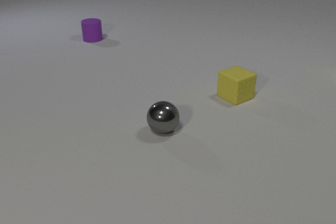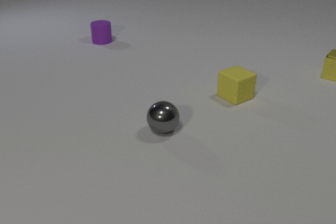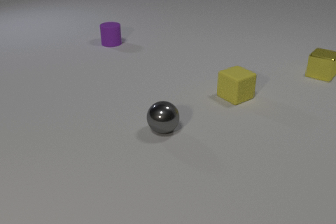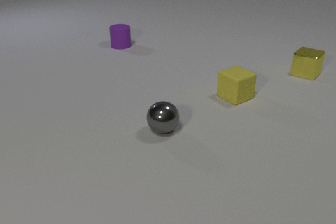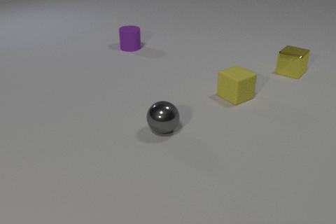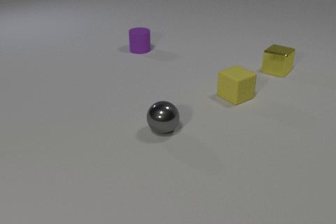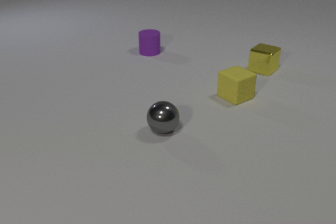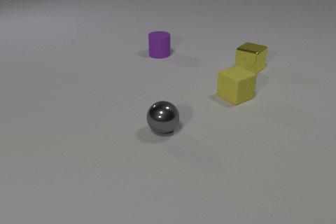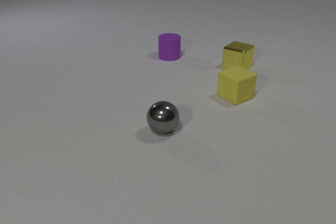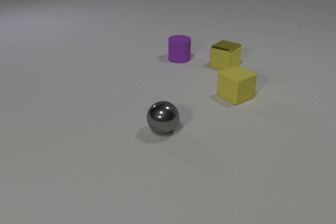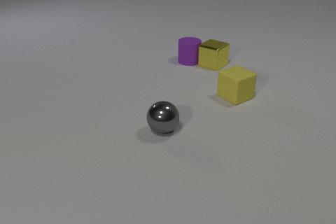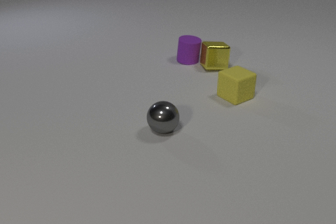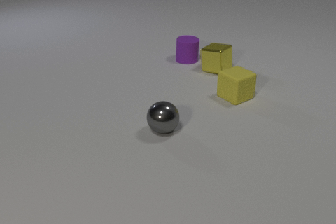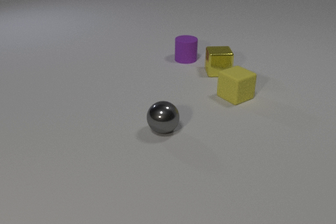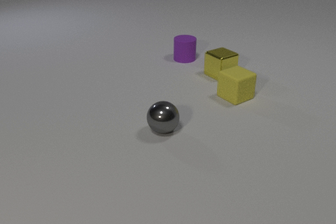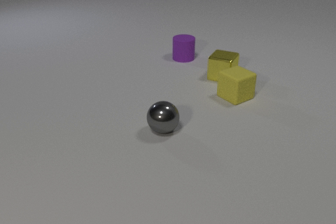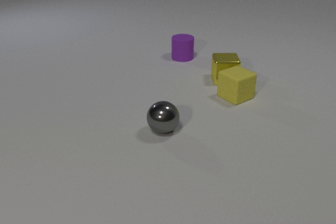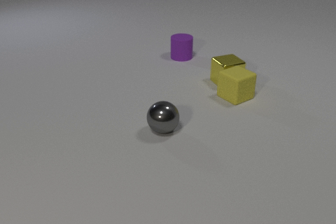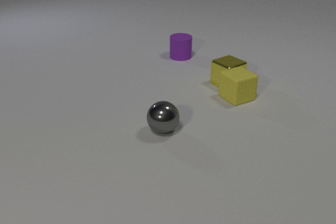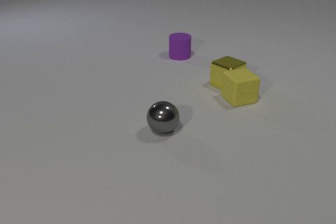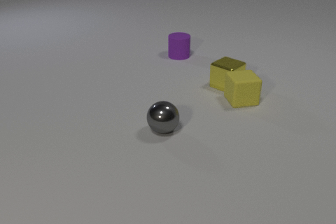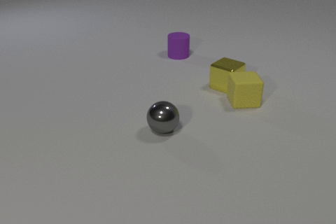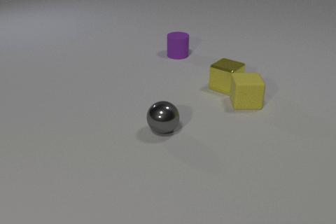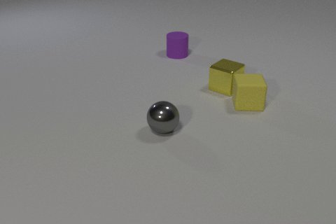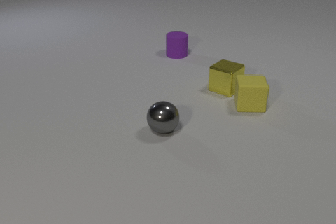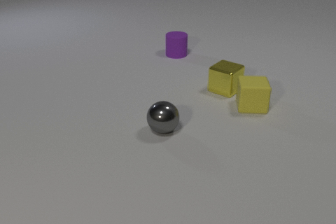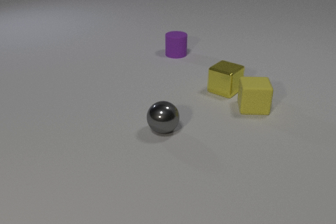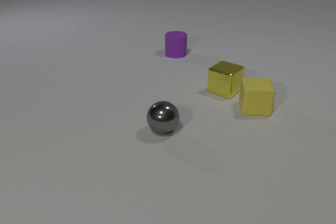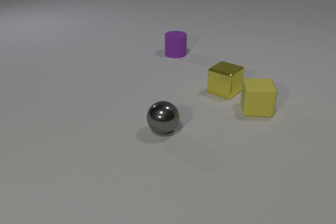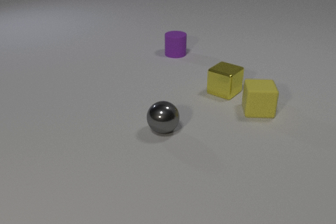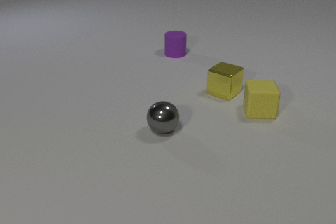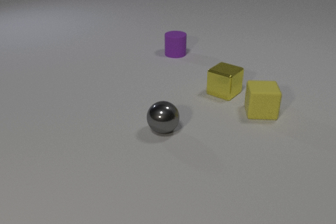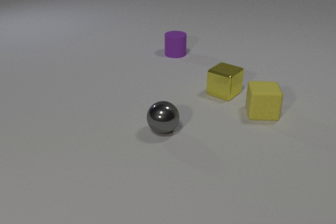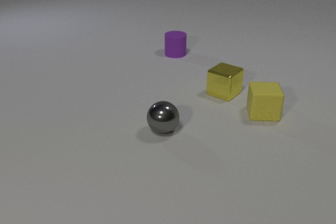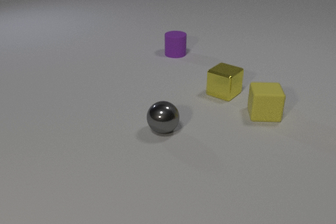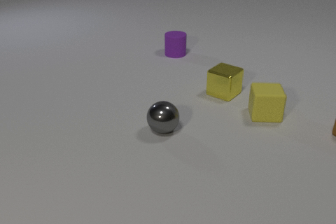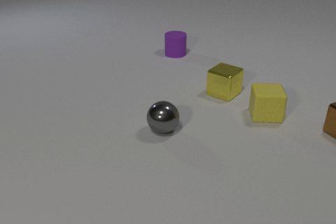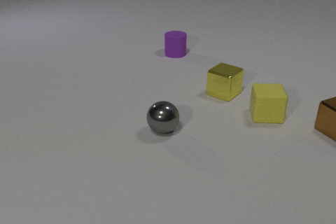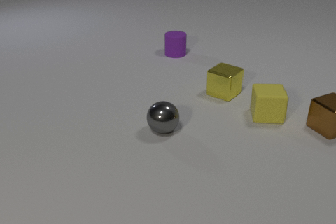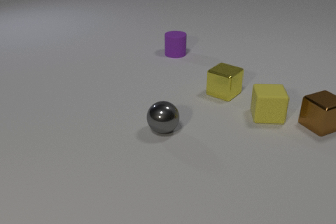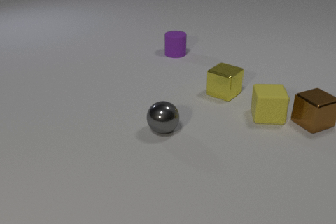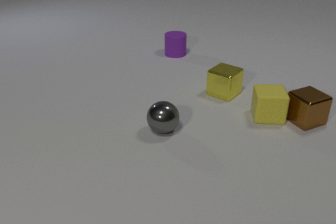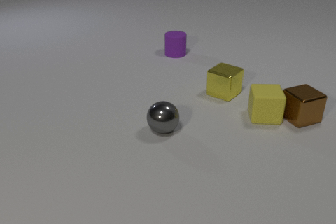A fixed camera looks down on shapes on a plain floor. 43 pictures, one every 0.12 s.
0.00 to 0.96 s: The purple rubber cylinder slides to the right and toward the camera. The yellow metal cube comes in at the right edge, slides to the left.
0.96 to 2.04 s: The purple rubber cylinder slides to the right. The yellow metal cube slides toward the camera. The purple rubber cylinder and the yellow metal cube collide.
2.04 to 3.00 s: The purple rubber cylinder slides away from the camera and to the left. The yellow metal cube slides toward the camera. The yellow rubber cube slides toward the camera and to the right, spins so that its near face slides to the left, clockwise seen from above. The yellow metal cube and the yellow rubber cube collide.
3.00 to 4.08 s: The yellow metal cube slides toward the camera. The yellow rubber cube slides toward the camera and to the right.
4.08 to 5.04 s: The brown metal cube comes in at the right edge, slides to the left. The yellow rubber cube and the brown metal cube collide.
How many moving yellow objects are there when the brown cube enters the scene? 2.
Are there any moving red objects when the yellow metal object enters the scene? no.
What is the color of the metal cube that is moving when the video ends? brown.
